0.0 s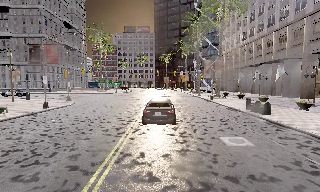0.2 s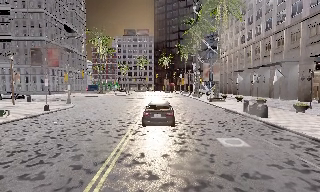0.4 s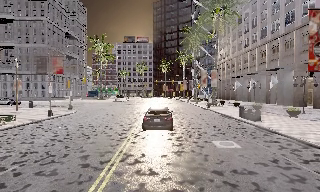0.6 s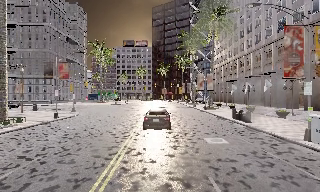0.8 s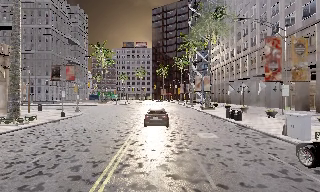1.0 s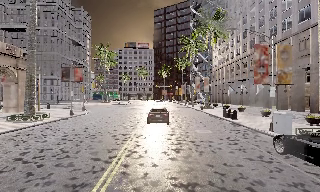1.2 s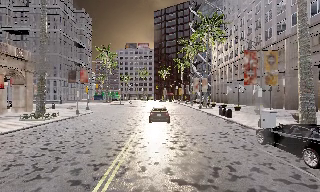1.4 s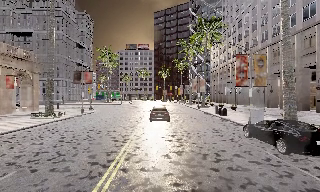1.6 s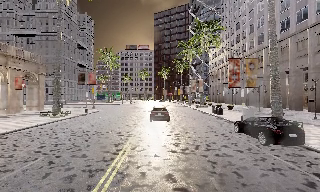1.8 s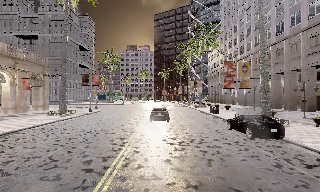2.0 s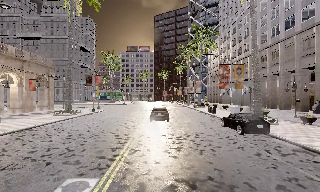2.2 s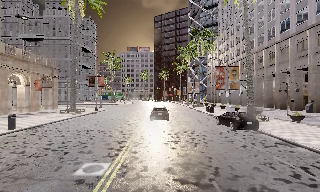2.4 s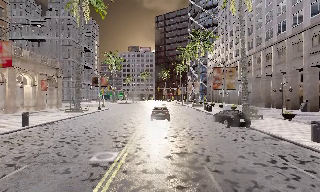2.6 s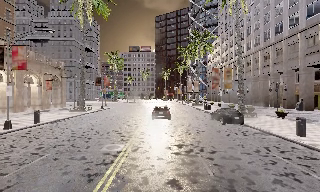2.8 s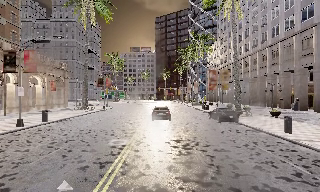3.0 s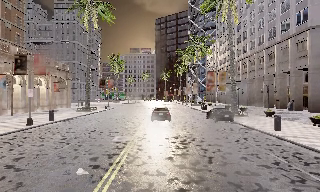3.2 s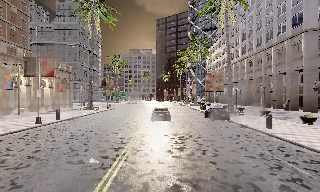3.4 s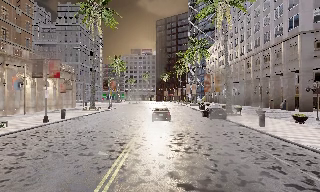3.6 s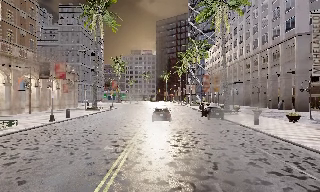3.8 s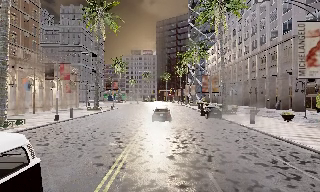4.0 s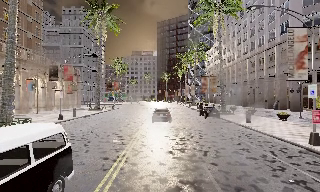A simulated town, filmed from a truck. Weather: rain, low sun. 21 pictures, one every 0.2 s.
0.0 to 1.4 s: The camera travels backward, about 8 m, so what stands in front gets smaller. It gains speed.
1.4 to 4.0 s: The camera travels backward, about 14 m, so what stands in front gets smaller. It loses speed.
The film runs backward here.
